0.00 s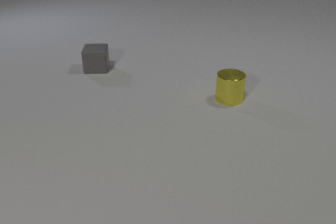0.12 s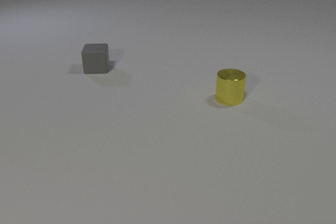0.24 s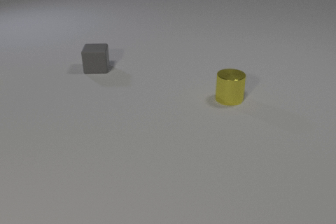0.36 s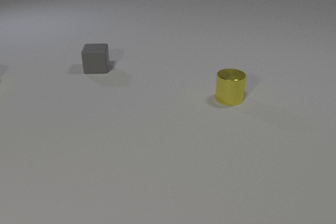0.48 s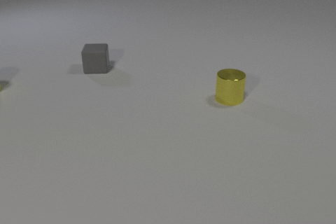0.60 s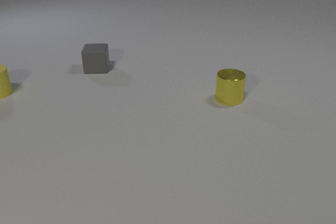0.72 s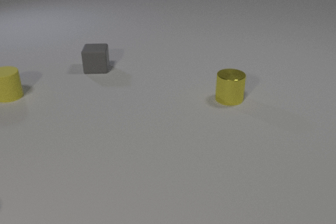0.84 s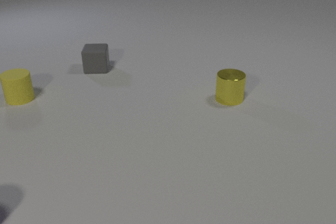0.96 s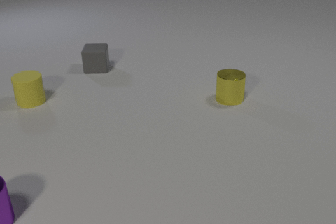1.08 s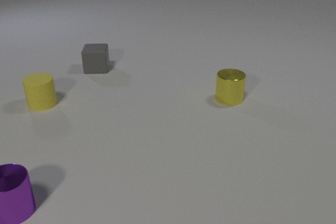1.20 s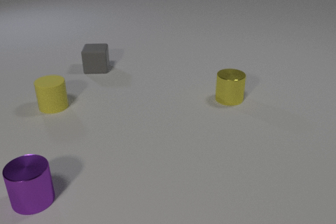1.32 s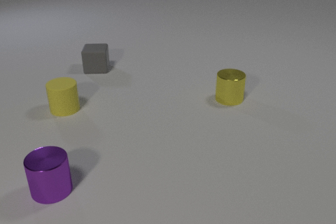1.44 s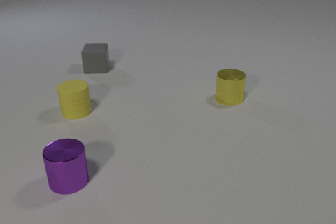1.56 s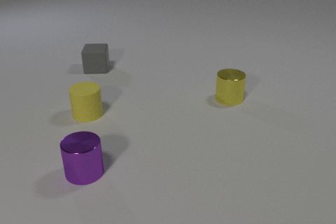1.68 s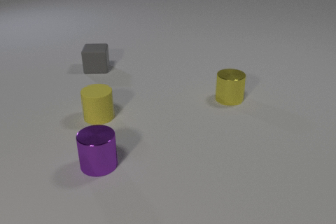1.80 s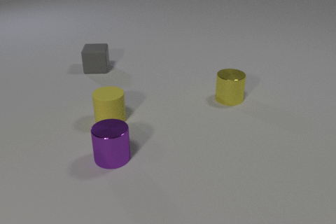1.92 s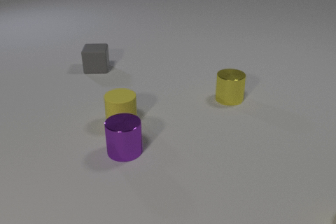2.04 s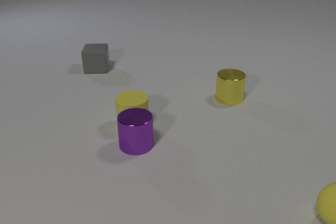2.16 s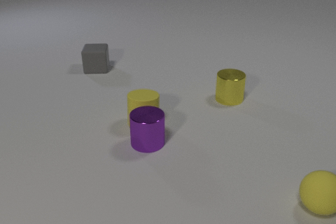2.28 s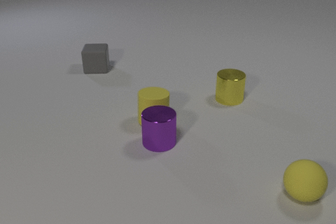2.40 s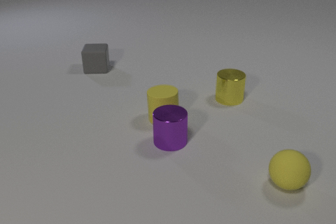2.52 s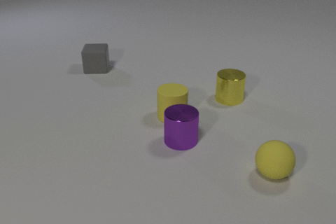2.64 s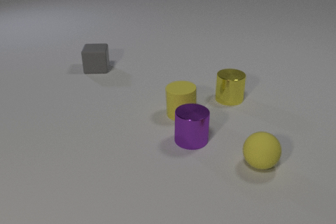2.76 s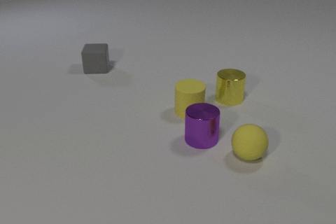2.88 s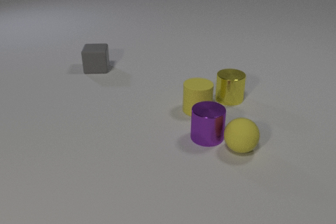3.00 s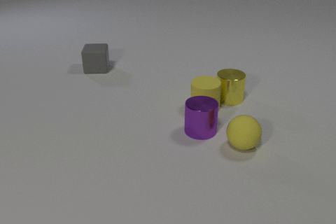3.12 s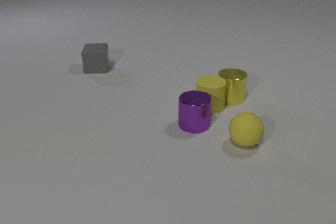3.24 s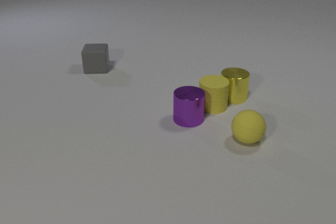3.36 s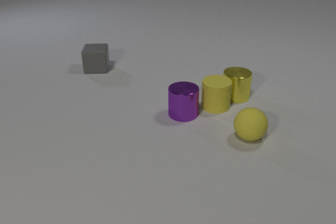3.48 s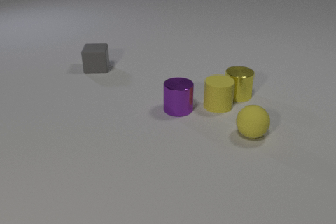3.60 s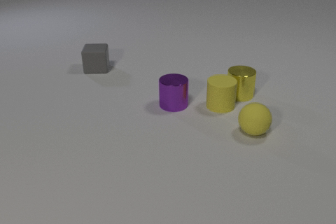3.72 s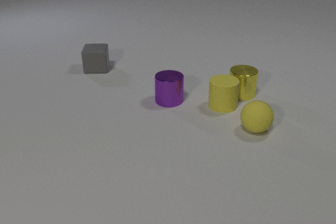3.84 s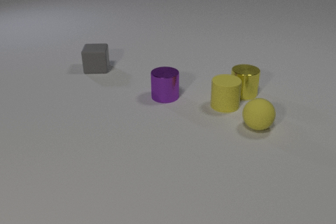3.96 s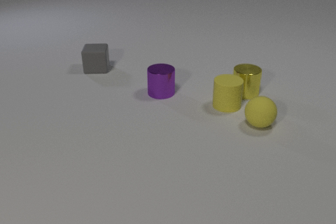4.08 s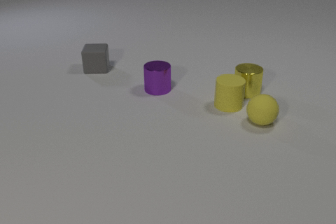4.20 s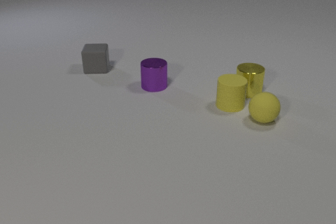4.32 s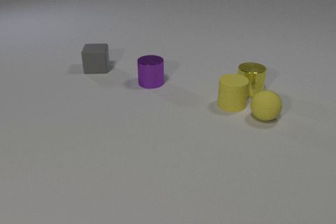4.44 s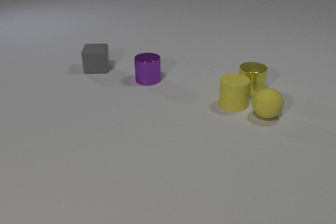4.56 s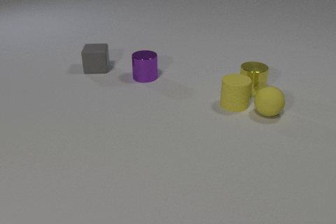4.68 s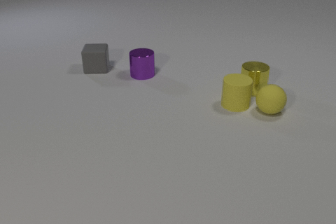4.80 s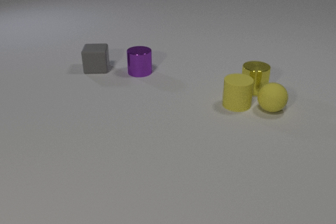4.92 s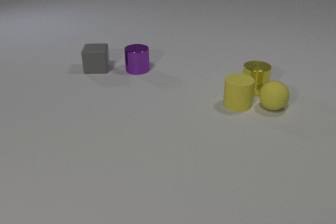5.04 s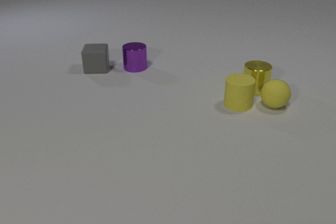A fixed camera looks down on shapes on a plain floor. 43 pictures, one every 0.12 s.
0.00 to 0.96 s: The yellow rubber cylinder comes in at the left edge, slides toward the camera and to the right. The purple metal cylinder comes in at the left edge.
0.96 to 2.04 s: The yellow rubber cylinder slides to the right and toward the camera. The purple metal cylinder slides to the right and away from the camera. The yellow rubber sphere comes in at the right edge, rolls to the left and away from the camera.
2.04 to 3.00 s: The yellow rubber cylinder slides to the right and away from the camera. The purple metal cylinder slides to the right and away from the camera. The yellow rubber sphere rolls to the left and away from the camera. The yellow rubber cylinder and the purple metal cylinder collide. The purple metal cylinder and the yellow rubber sphere collide.
3.00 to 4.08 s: The yellow rubber cylinder slides to the right. The purple metal cylinder slides away from the camera and to the left. The yellow rubber sphere rolls away from the camera. The yellow metal cylinder slides away from the camera and to the right. The yellow rubber cylinder and the yellow metal cylinder collide.
4.08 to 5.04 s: The yellow rubber cylinder slides to the right. The purple metal cylinder slides away from the camera and to the left. The yellow rubber sphere rolls away from the camera. The yellow metal cylinder slides away from the camera and to the right.
Are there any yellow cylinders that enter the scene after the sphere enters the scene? no.
What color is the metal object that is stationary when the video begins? yellow.
How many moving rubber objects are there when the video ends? 2.
